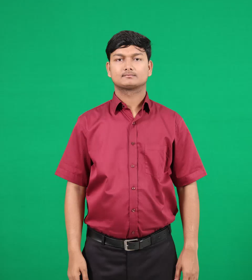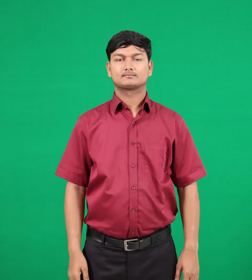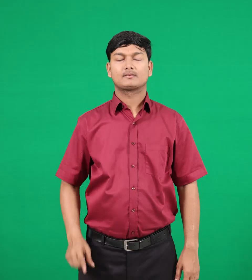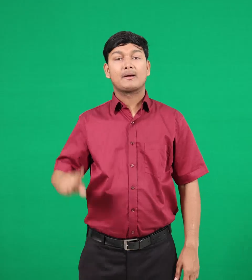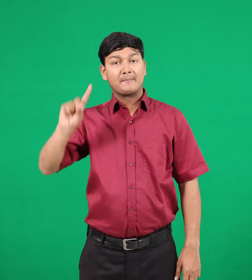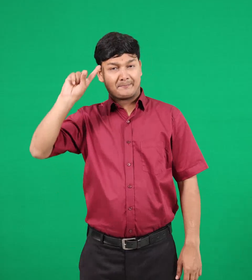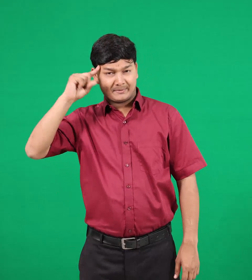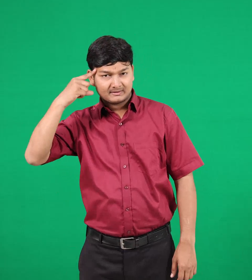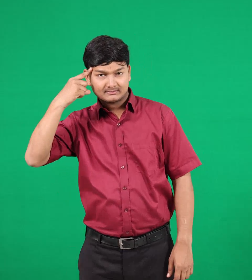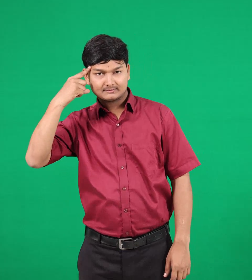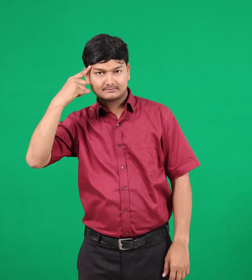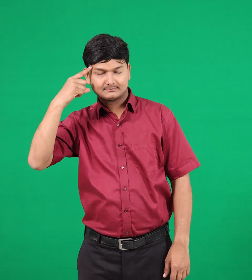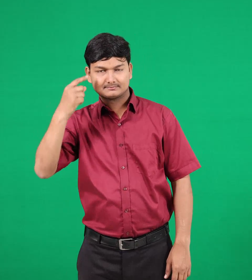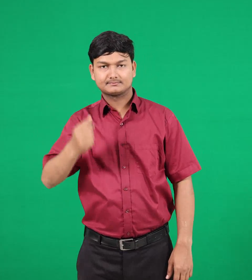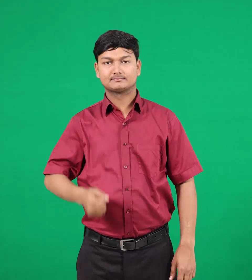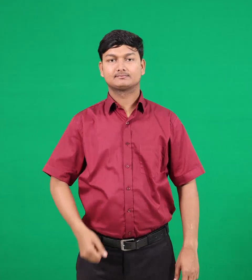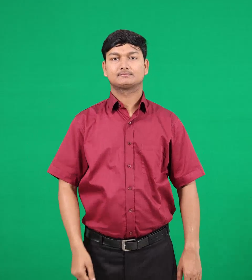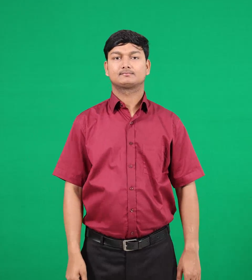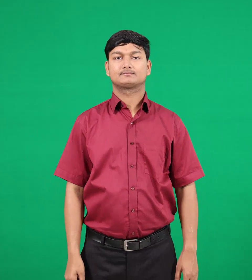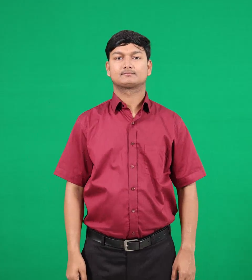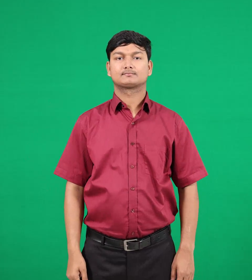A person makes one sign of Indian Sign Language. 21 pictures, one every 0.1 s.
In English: mad
